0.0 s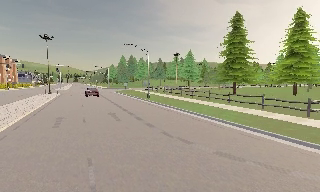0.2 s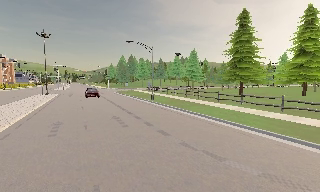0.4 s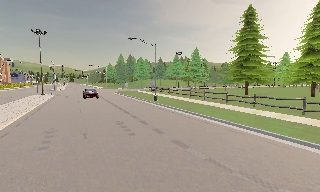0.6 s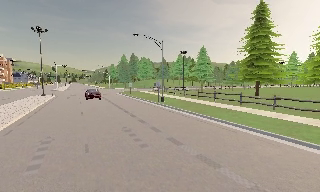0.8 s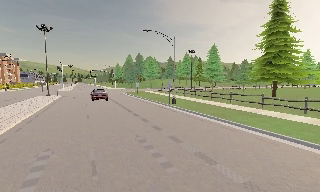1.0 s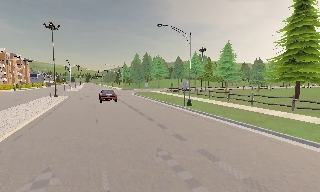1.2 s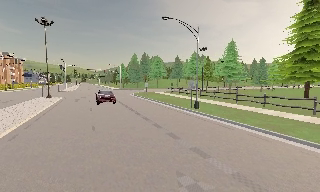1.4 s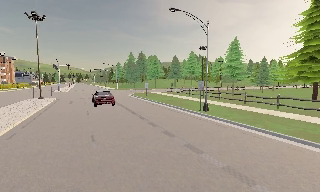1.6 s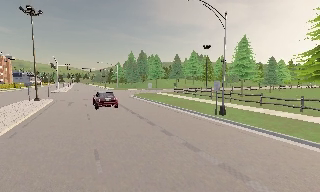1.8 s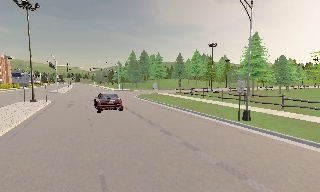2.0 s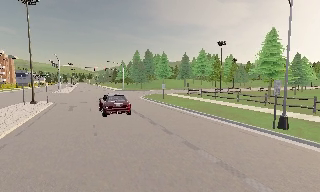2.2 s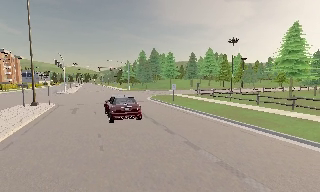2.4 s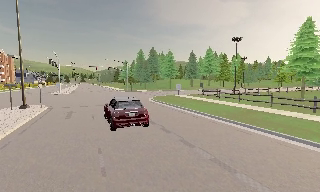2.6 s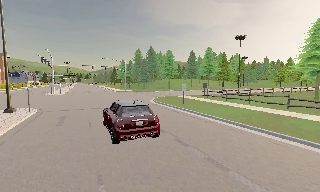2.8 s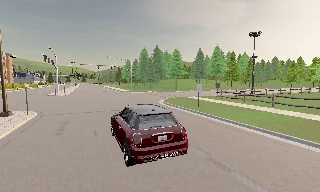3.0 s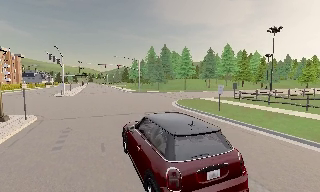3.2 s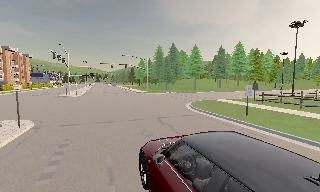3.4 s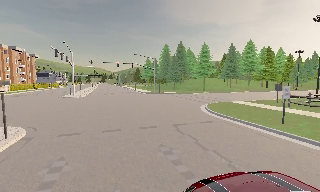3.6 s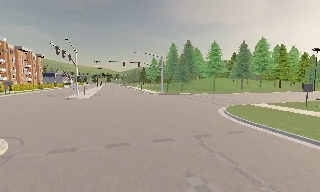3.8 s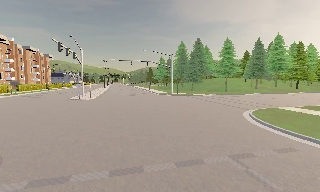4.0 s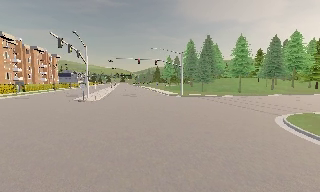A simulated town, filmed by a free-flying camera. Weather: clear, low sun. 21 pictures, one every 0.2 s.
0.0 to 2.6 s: The camera travels forward and to its left, about 25 m, so what stands in front looms larger.
2.6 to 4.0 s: The scene slides to the right, as the camera pans about 15 degrees to its left. It travels forward, about 14 m, so what stands in front looms larger.
The film runs forward here.
